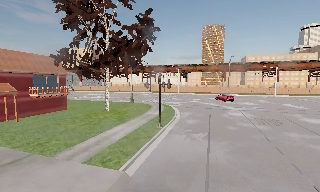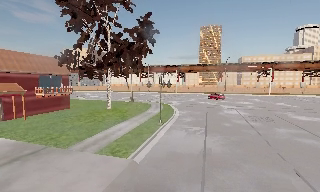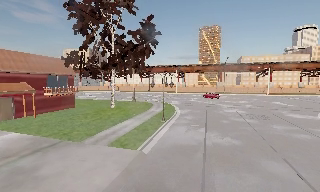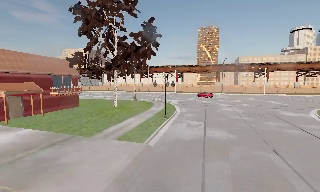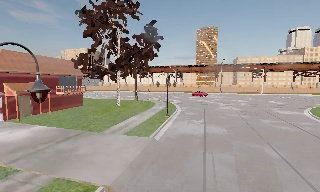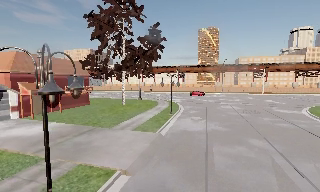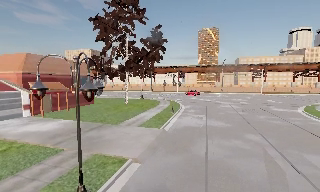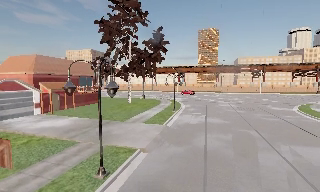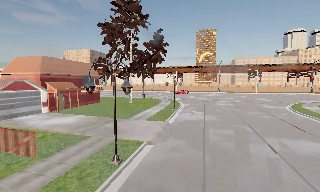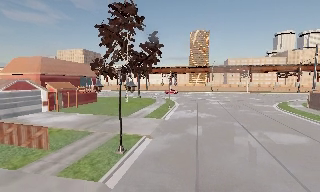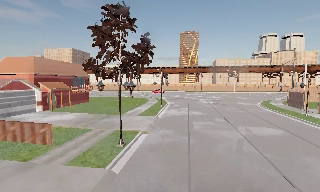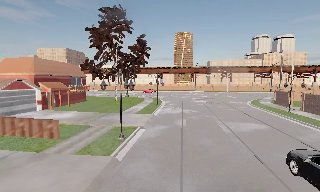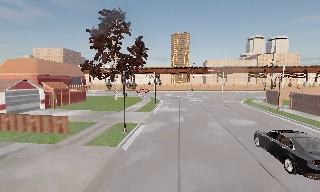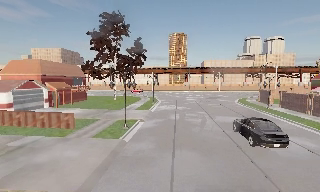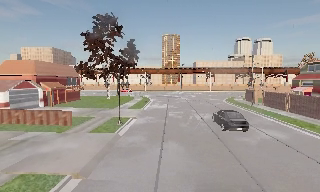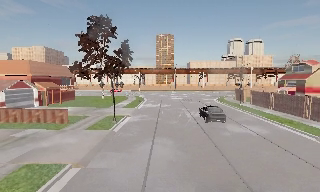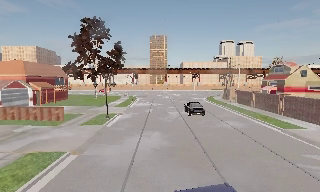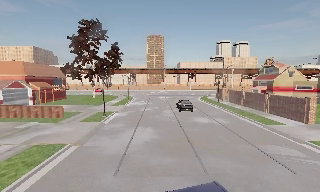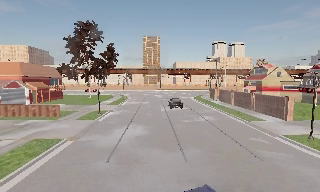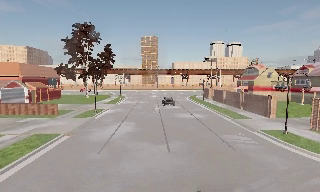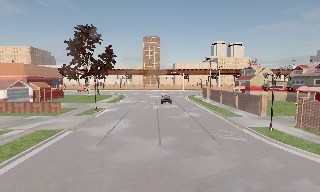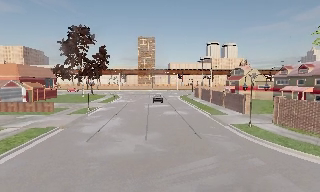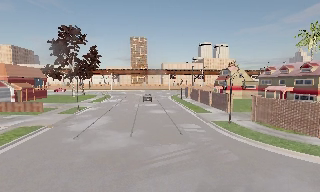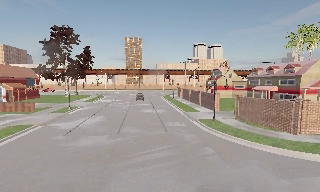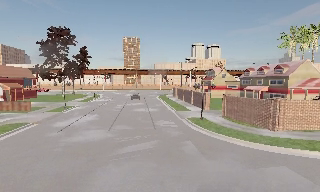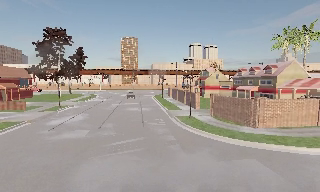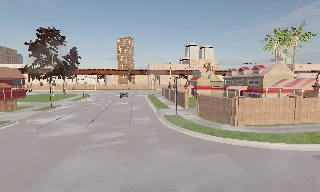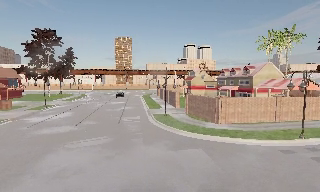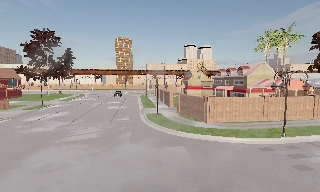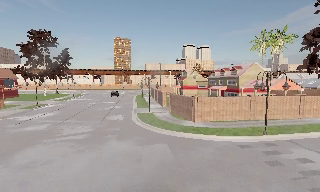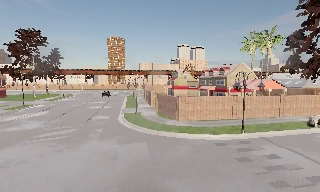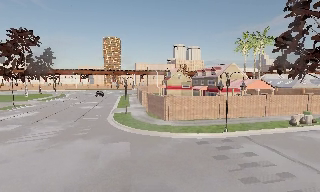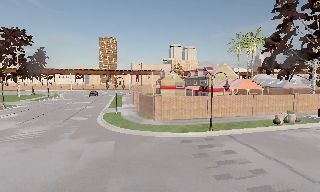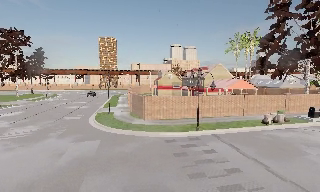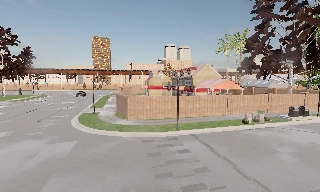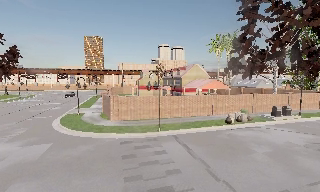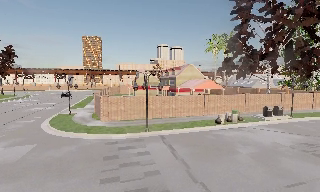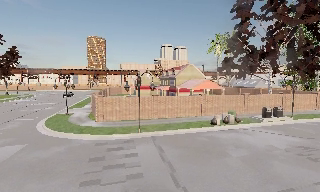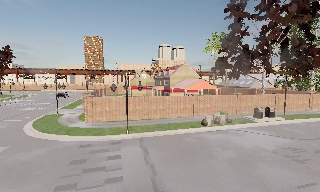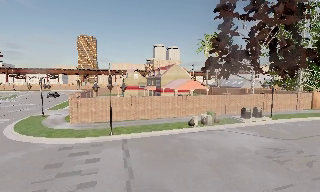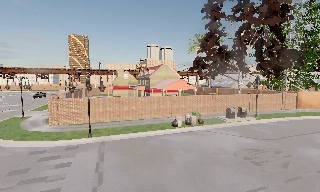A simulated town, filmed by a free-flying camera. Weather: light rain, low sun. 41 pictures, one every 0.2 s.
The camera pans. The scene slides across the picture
to the left.
The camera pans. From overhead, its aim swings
clockwise.
0.0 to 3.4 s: The camera pans to its right, which is clockwise from overhead, by about 20 degrees. It travels backward, about 20 m, so what stands in front gets smaller.
3.4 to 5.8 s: The camera travels to its right and backward, about 14 m, so close, fixed things drift to the left.
5.8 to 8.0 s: The camera travels to its right, about 11 m, so close, fixed things drift to the left.
The film runs forward here.
